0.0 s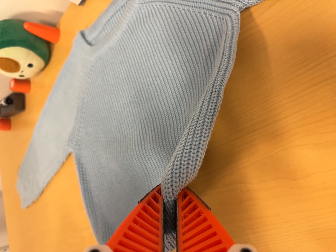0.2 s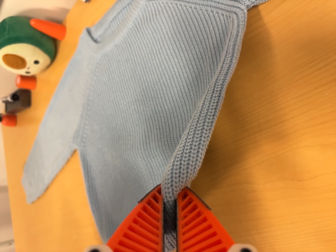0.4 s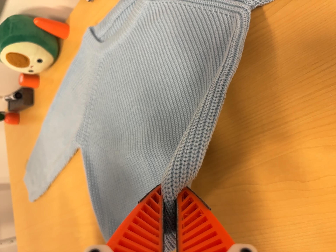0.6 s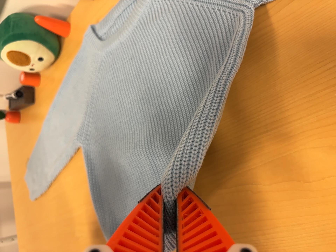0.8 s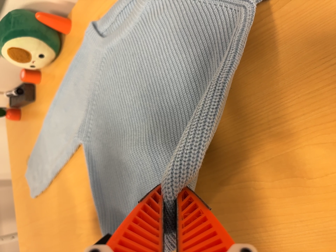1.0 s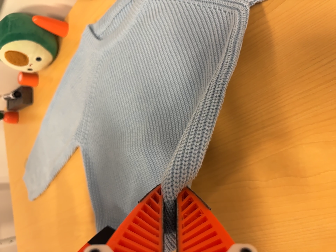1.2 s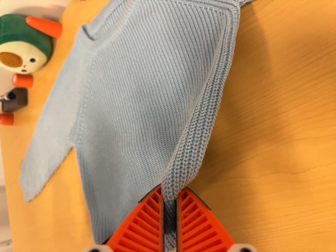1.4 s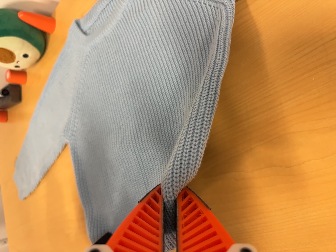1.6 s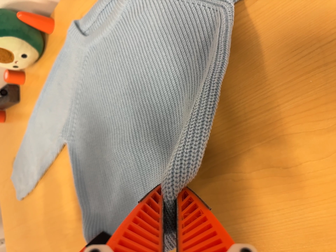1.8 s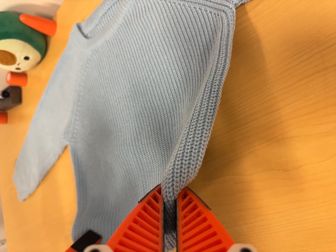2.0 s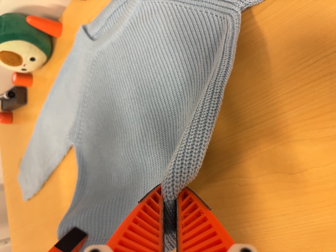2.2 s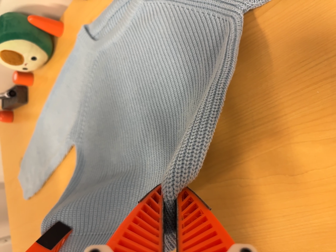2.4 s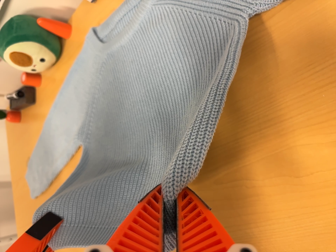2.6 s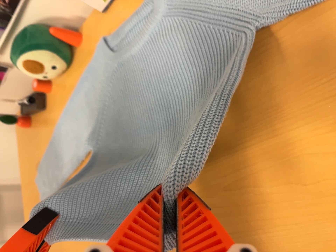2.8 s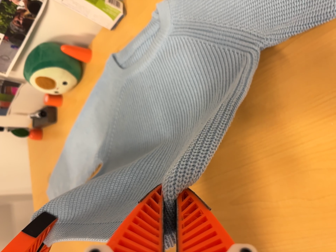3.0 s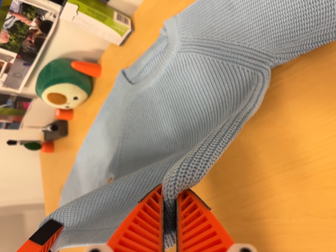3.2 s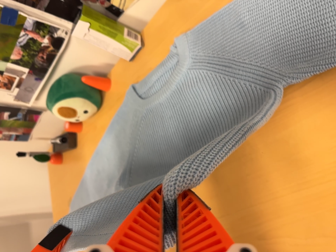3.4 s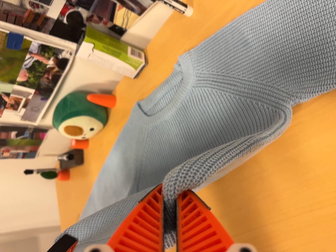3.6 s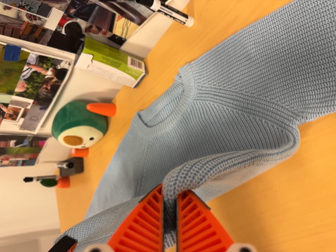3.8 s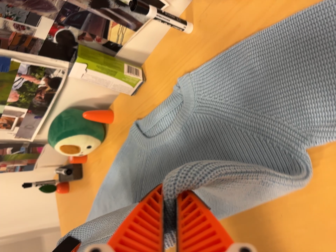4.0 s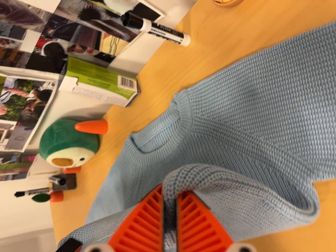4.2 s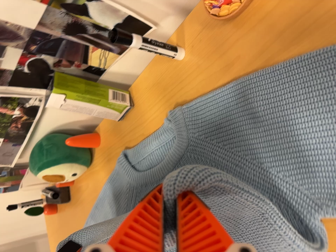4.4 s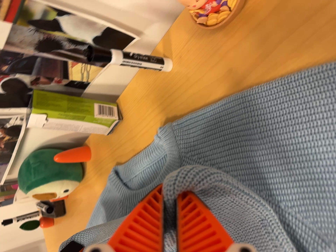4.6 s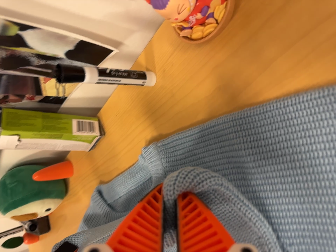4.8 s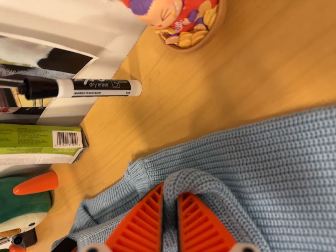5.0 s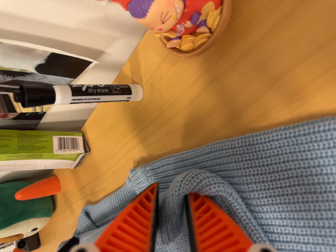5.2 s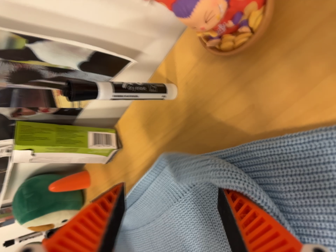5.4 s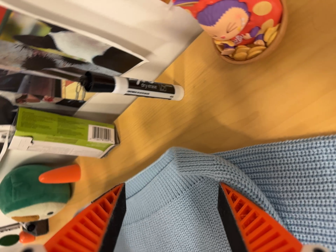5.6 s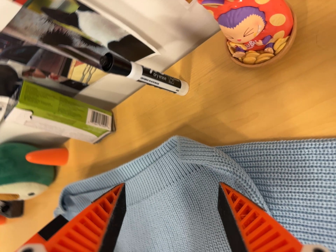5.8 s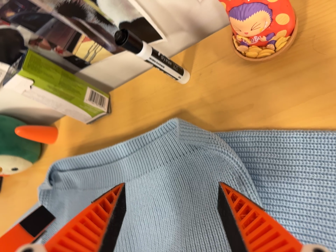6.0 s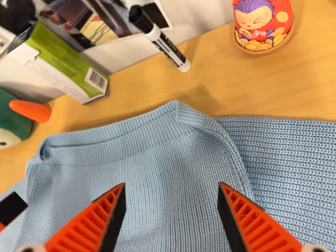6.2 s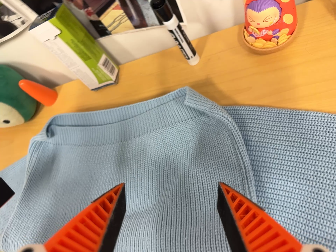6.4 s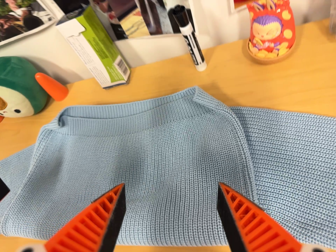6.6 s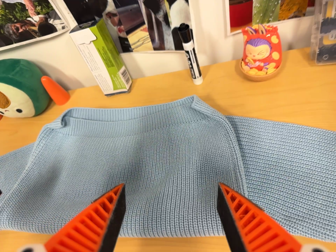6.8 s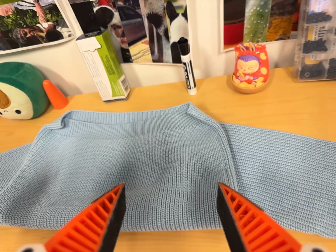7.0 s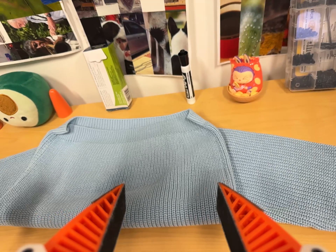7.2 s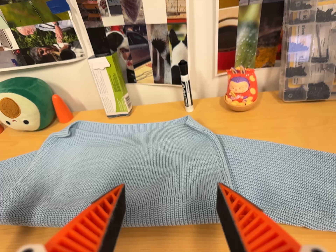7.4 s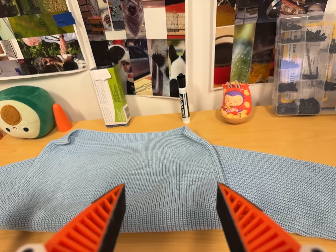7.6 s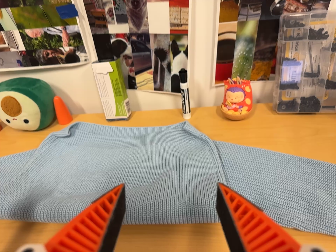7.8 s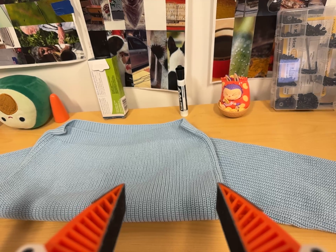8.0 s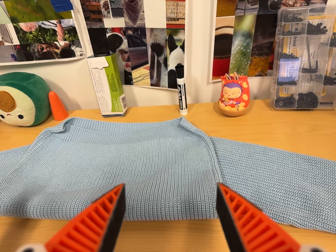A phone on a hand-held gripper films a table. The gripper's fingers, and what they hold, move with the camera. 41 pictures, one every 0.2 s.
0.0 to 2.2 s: The camera shifts only a little, or ends up much as it began.
2.2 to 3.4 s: The camera travels toward the top of its view, about 9 cm, so close, fixed things drift downward.
3.4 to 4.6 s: The camera travels toward the top of its view and forward, about 26 cm, so close, fixed things drift downward.
4.6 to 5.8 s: The camera travels to its left, about 9 cm. It rolls about its line of sight by about 20 degrees, and the scene rotates clockwise.
5.8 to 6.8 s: The camera pans to its right by about 15 degrees. It travels toward the bottom of its view, backward and to its left, about 24 cm. Its aim tips toward the top of its view by about 20 degrees. It rolls about its line of sight by about 20 degrees, and the scene rotates clockwise.
6.8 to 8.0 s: The camera travels toward the bottom of its view and backward, about 8 cm. Its aim tips toward the top of its view by about 10 degrees.
The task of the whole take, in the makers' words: fold up.
The film runs forward here.
